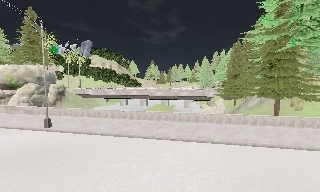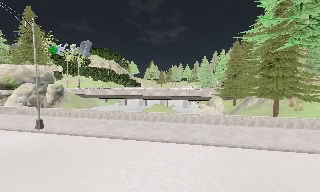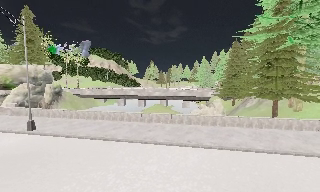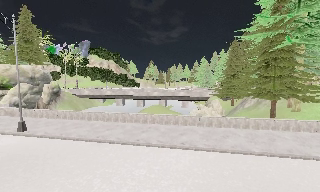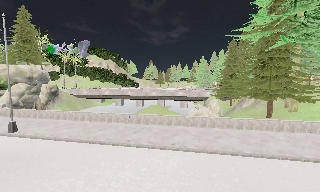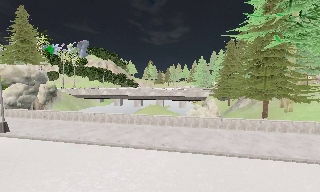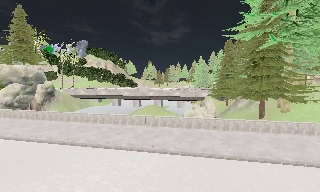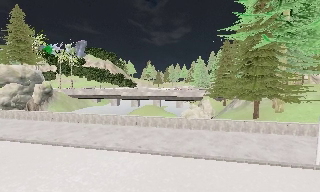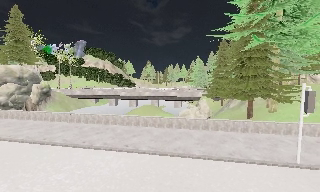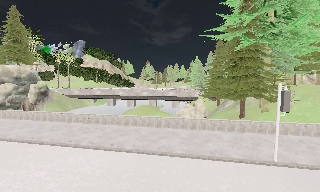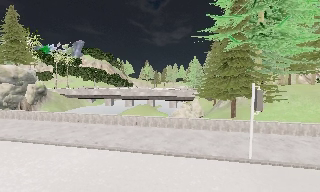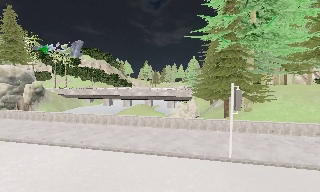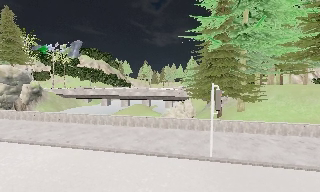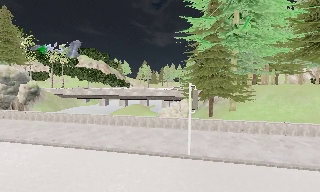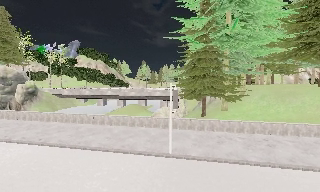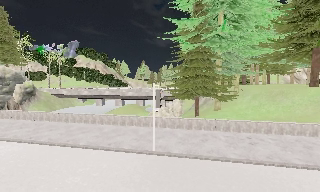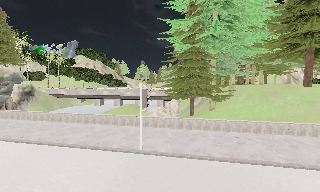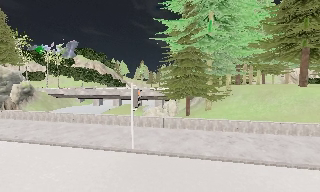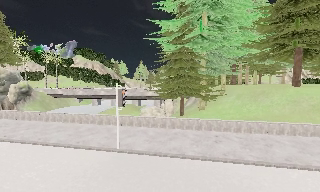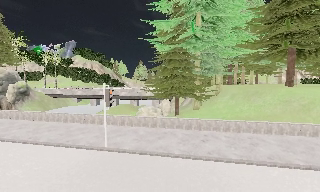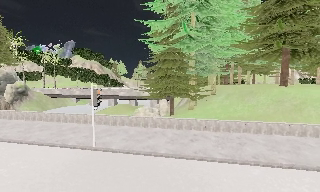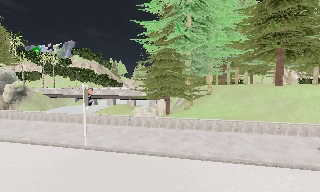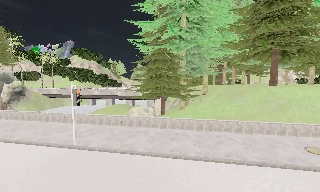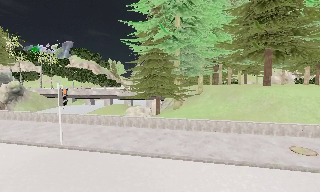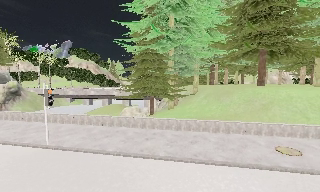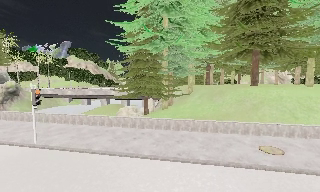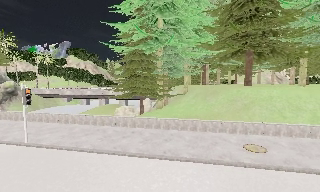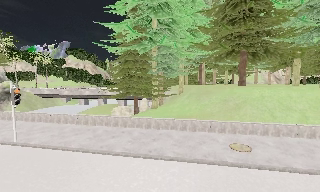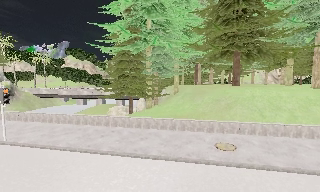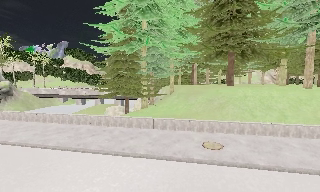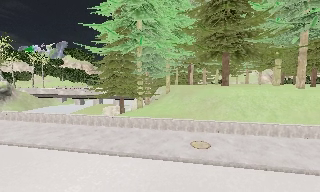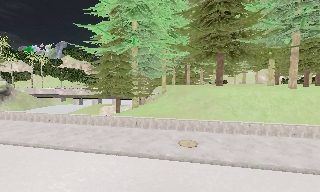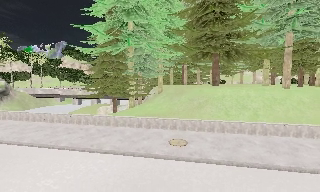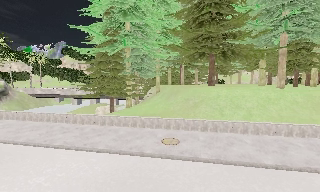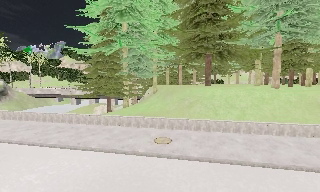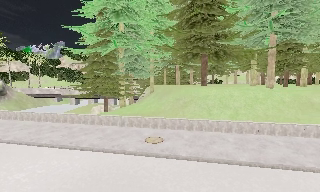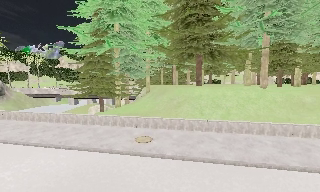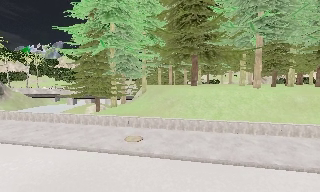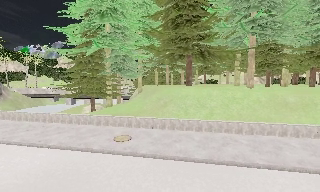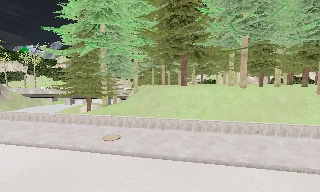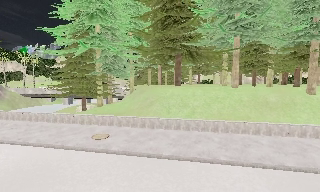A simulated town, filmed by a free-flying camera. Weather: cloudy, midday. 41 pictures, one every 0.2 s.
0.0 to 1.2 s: The camera travels to its right and forward, about 3 m, so close, fixed things drift to the left.
1.2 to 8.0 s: The camera travels to its right, about 25 m, so close, fixed things drift to the left.
The film runs forward here.
